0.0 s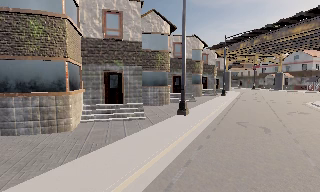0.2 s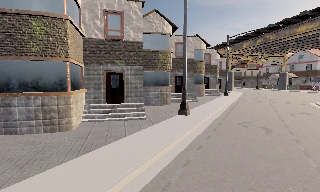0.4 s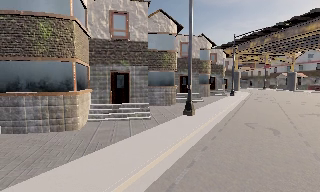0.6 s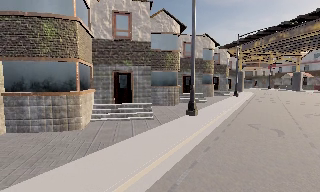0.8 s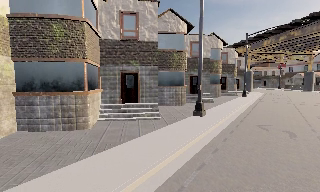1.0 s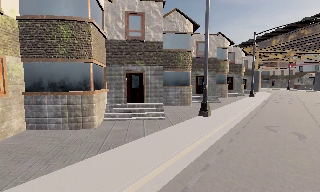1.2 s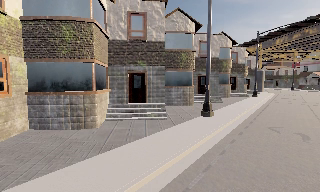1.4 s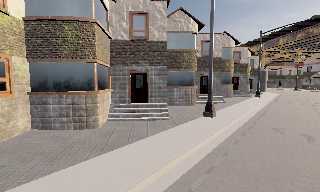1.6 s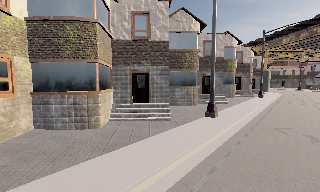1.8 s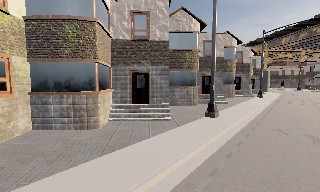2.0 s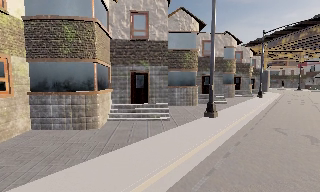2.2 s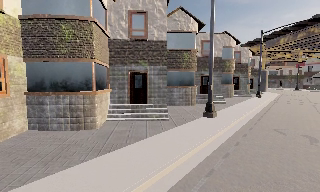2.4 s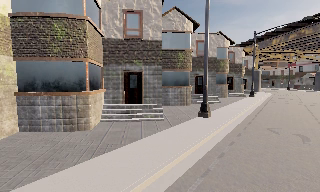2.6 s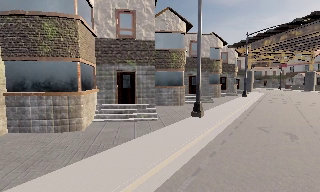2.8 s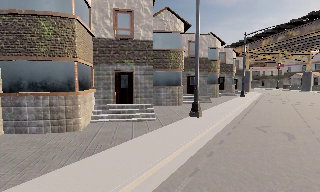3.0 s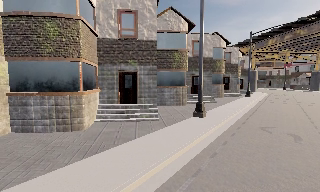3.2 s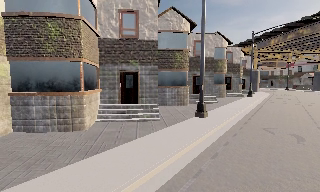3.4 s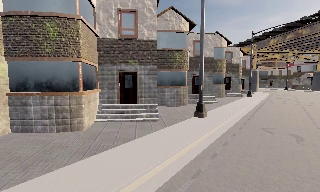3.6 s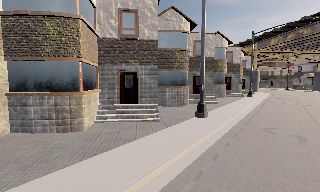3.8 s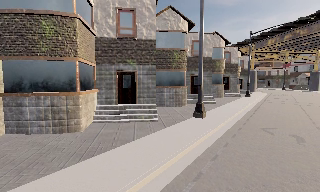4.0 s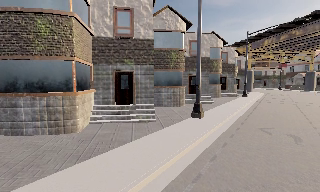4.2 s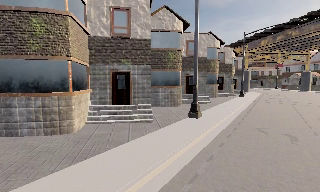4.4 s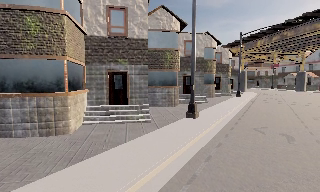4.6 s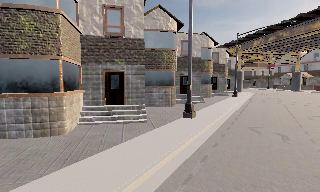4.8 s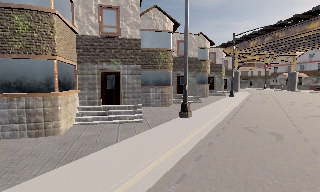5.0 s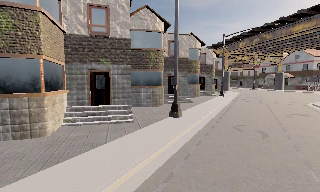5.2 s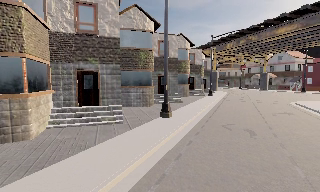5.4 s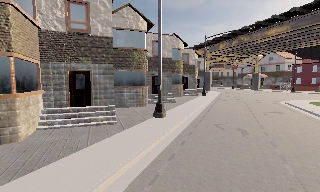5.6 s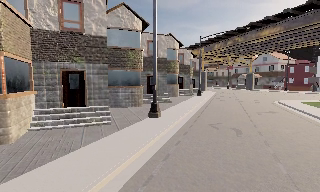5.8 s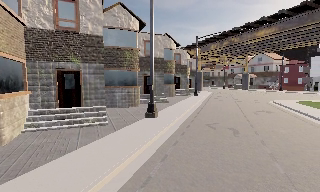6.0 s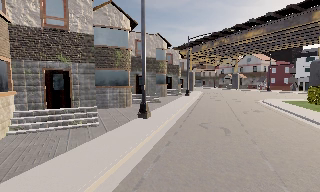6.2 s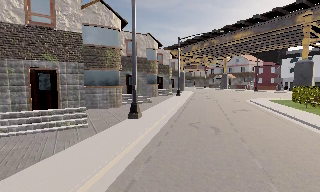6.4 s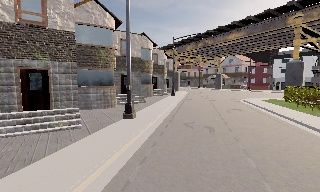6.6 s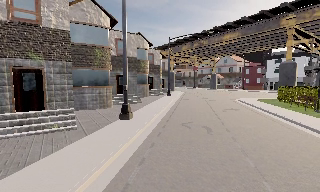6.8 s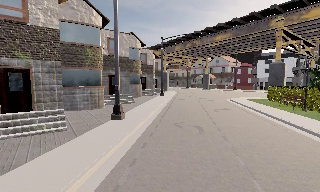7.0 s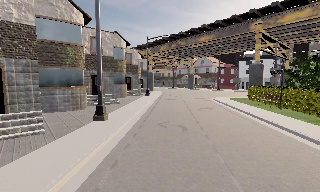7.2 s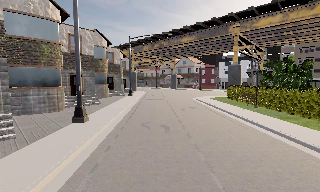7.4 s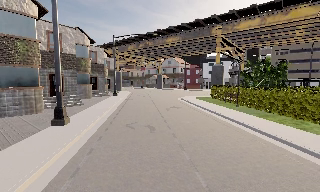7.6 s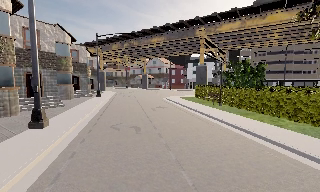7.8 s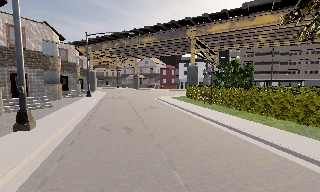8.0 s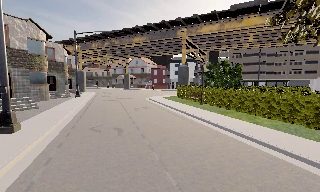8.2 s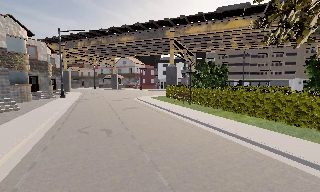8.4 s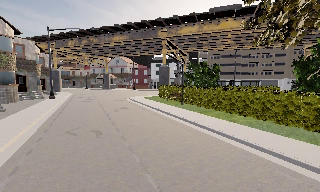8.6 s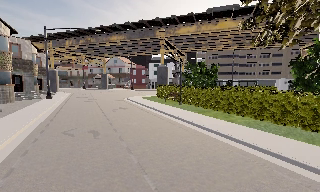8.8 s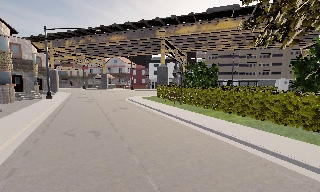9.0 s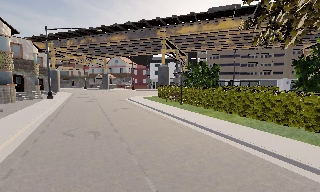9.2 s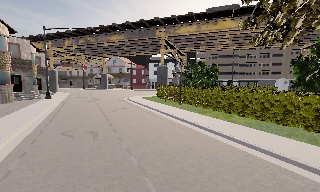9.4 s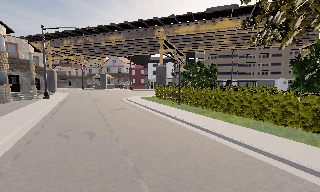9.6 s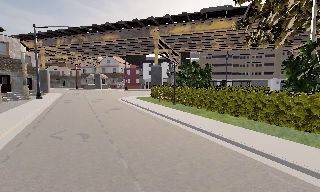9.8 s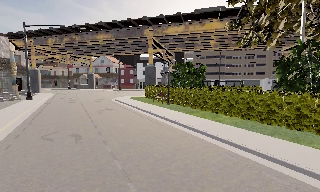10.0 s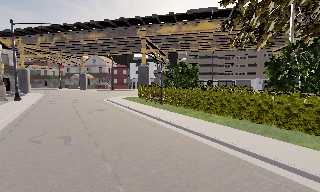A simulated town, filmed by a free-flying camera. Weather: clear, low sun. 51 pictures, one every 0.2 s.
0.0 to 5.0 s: The camera travels to its right and forward, about 1 m, so close, fixed things drift to the left.
5.0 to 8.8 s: The camera swings to its right by about 55 degrees, and the scene slides to the left. It travels forward, about 1 m.
8.8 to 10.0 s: The camera shifts only a little, or ends up much as it began.
The film runs forward here.
